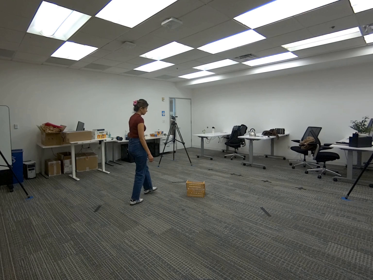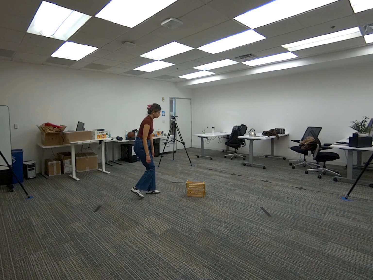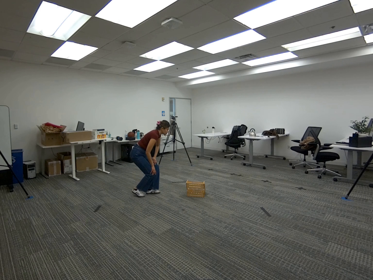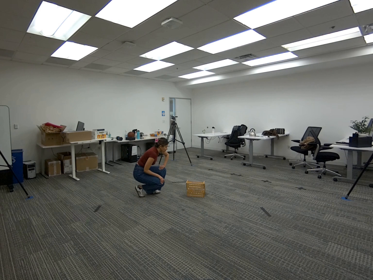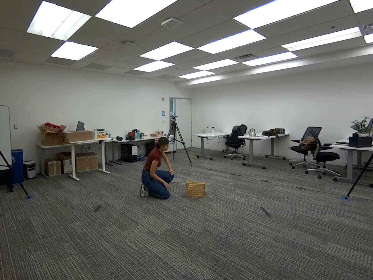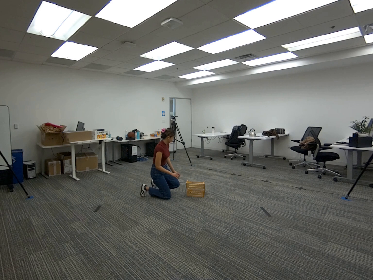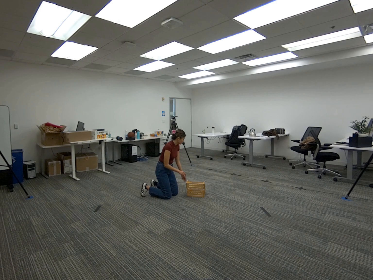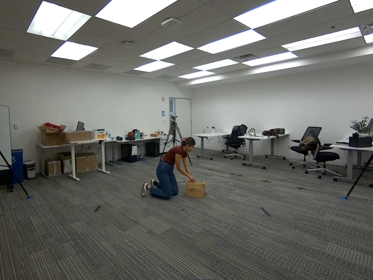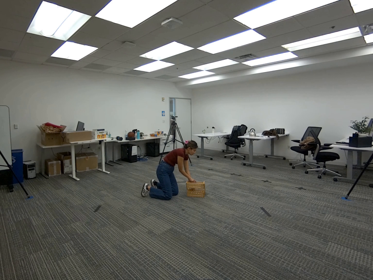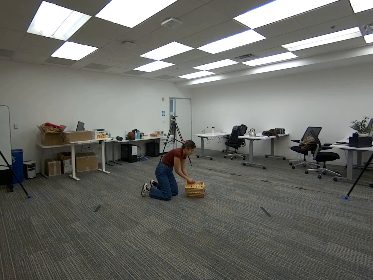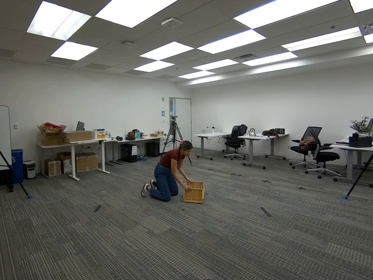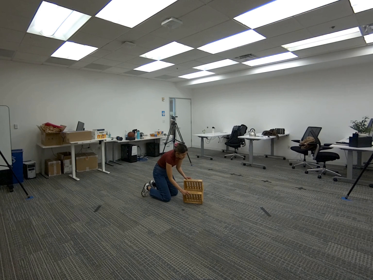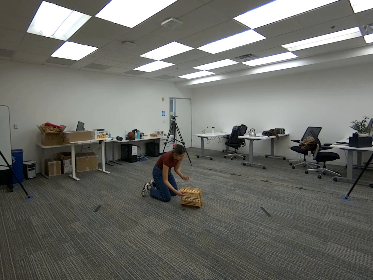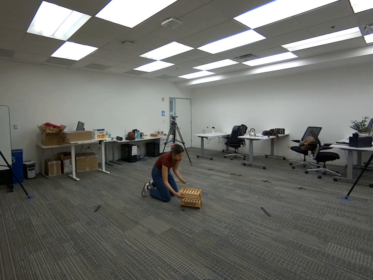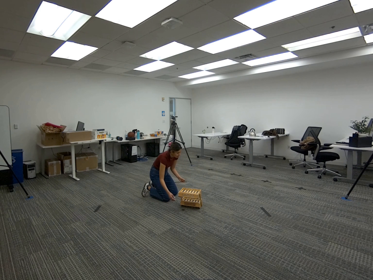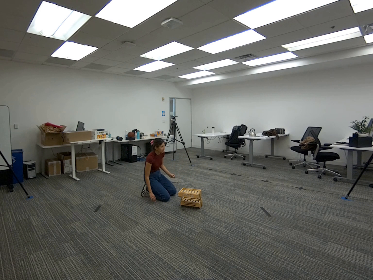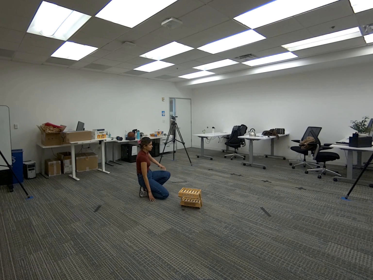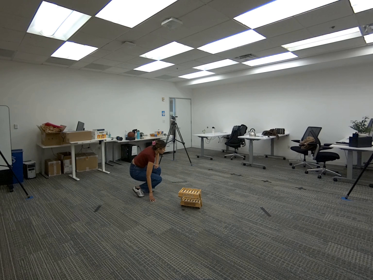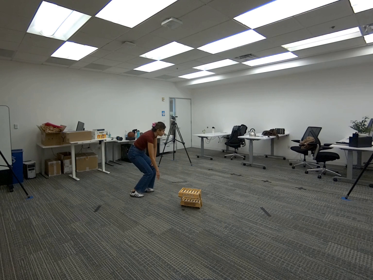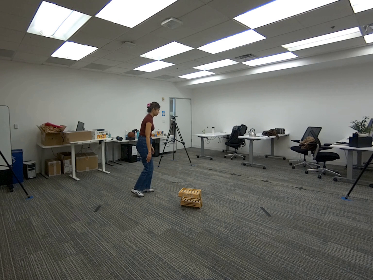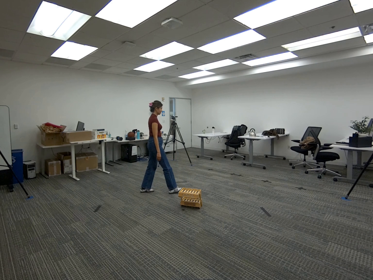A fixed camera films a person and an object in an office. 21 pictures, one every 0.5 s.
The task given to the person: Walk over to the wooden crate and rotate the wooden crate 180°.
